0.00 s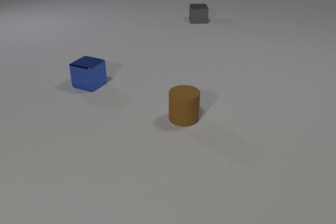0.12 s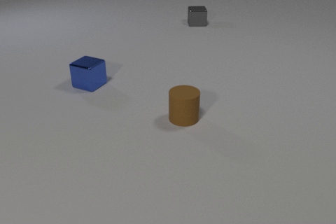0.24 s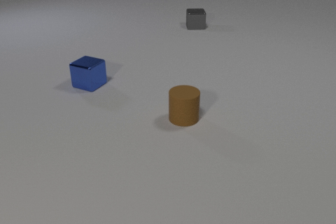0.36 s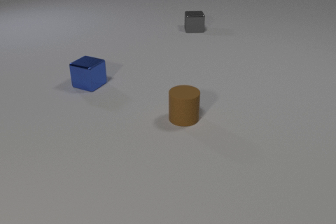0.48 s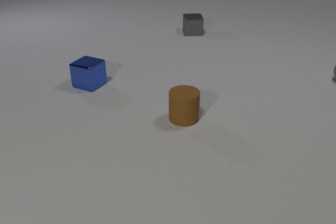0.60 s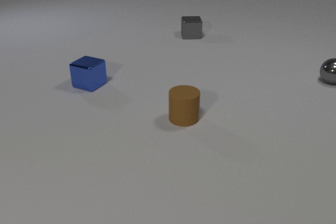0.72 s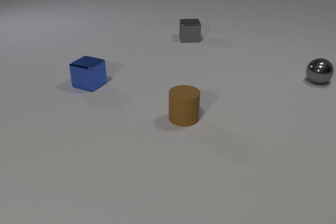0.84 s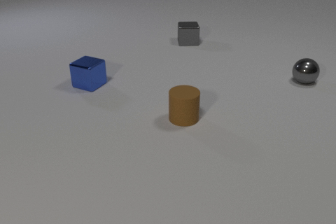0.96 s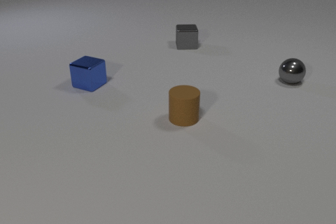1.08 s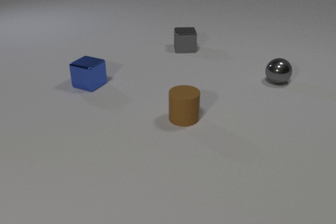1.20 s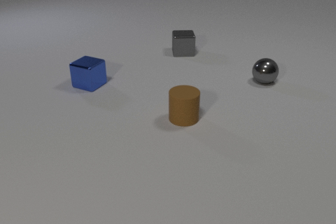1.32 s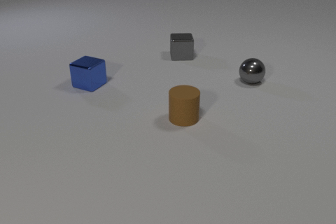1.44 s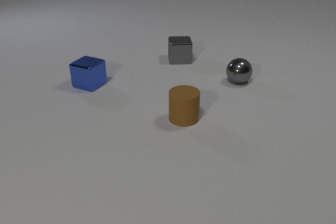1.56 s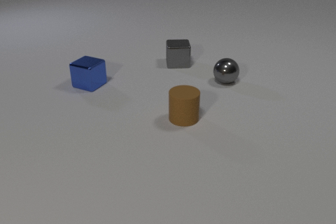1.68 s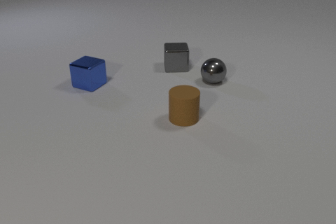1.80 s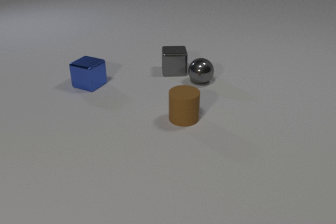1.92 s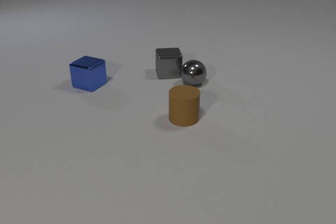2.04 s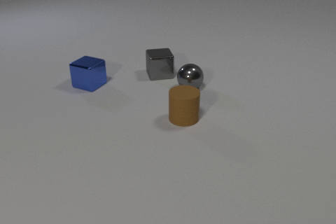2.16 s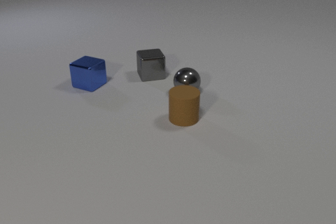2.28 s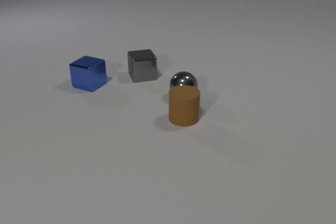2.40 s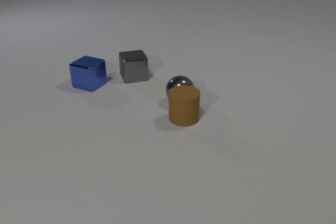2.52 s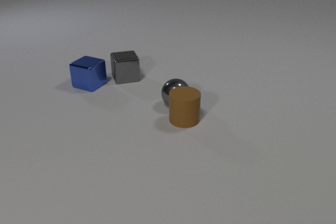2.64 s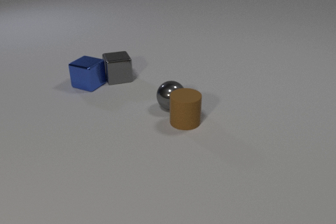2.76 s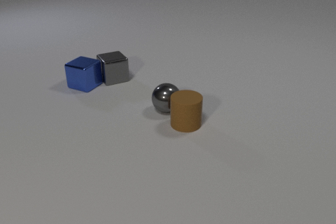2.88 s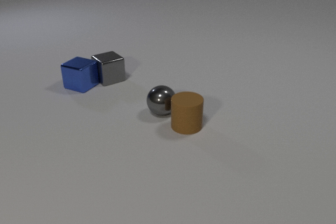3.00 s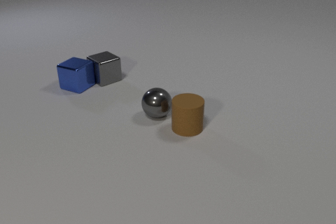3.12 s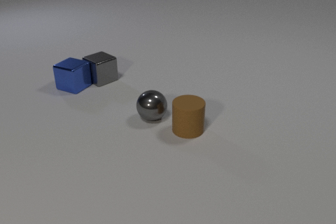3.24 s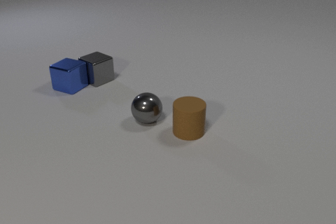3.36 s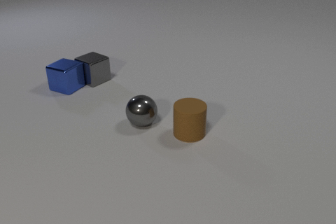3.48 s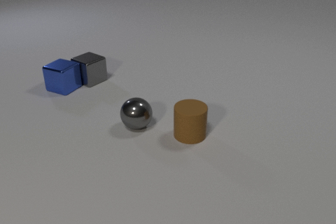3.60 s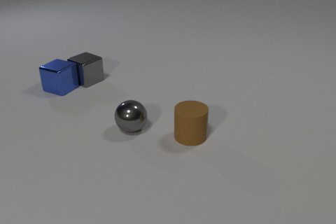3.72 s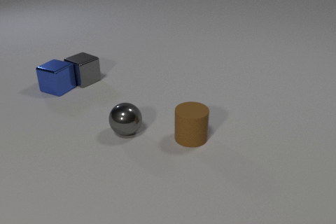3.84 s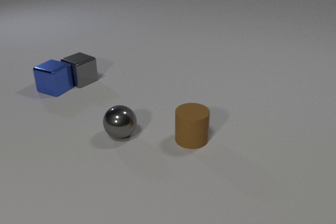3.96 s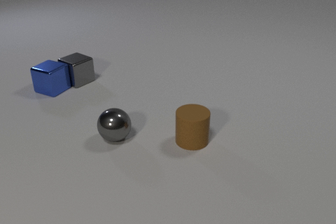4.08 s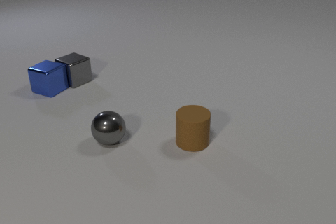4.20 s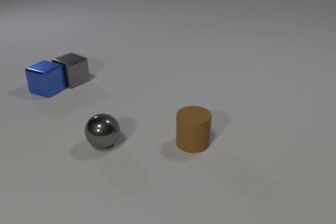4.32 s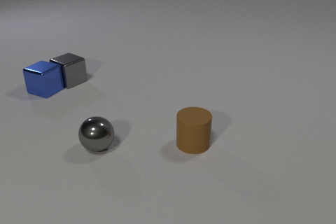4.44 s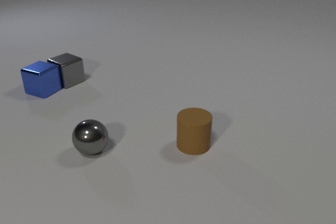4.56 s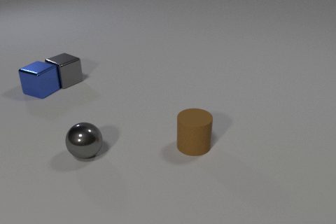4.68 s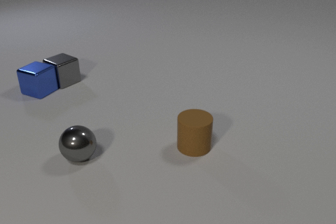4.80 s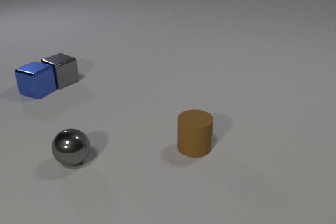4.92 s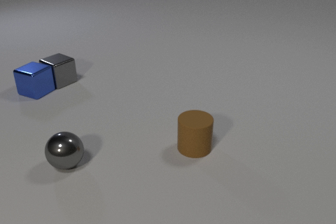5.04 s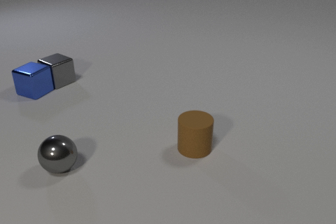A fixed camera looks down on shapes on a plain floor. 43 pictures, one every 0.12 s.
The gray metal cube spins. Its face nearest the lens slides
to the right.
The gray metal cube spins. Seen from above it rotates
counterclockwise.
0.00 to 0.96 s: The gray metal sphere comes in at the right edge, rolls to the left. The gray metal cube slides toward the camera.
0.96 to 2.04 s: The gray metal sphere rolls to the left. The gray metal cube slides toward the camera. The gray metal sphere and the gray metal cube collide.
2.04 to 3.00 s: The gray metal sphere rolls toward the camera and to the left. The gray metal cube slides to the left, spins so that its near face slides to the right, counterclockwise seen from above. The brown rubber cylinder slides toward the camera. The blue metal cube slides to the left. The gray metal sphere and the brown rubber cylinder collide. The gray metal cube and the blue metal cube collide.
3.00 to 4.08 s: The gray metal sphere rolls to the left and toward the camera. The gray metal cube slides to the left. The brown rubber cylinder slides toward the camera. The blue metal cube slides to the left.
4.08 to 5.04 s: The gray metal sphere rolls to the left and toward the camera. The gray metal cube slides to the left. The brown rubber cylinder slides toward the camera. The blue metal cube slides to the left.
What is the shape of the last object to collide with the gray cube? cube.
What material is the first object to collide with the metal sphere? metal.
How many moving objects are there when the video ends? 4.
